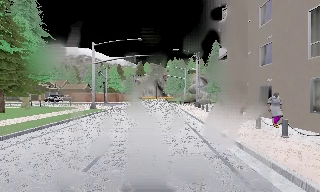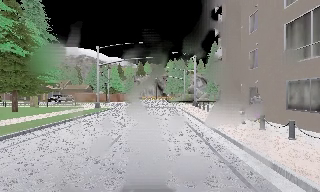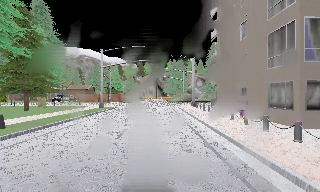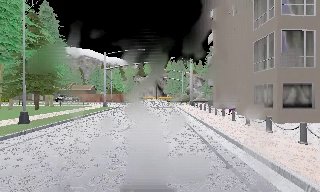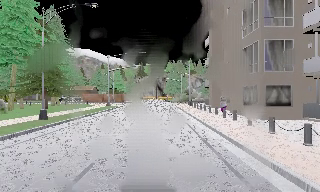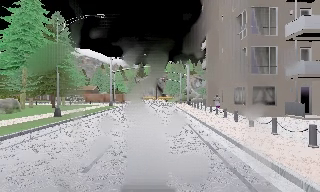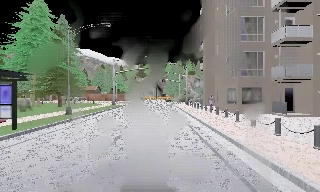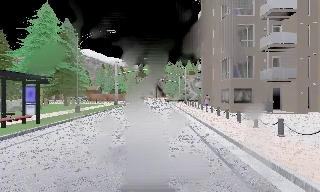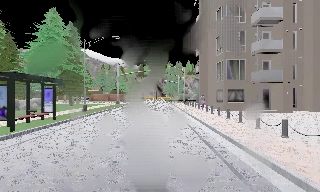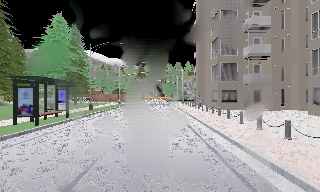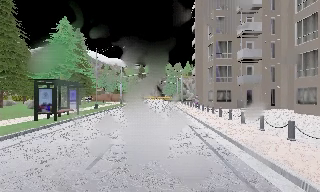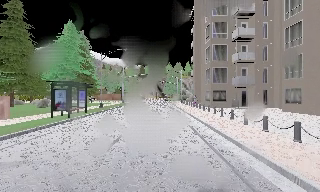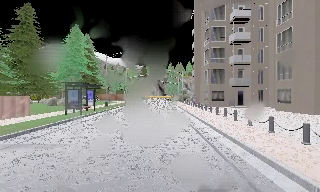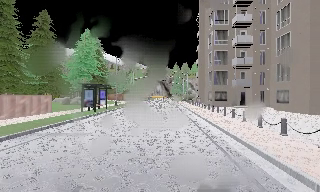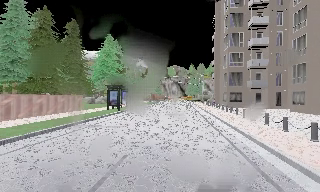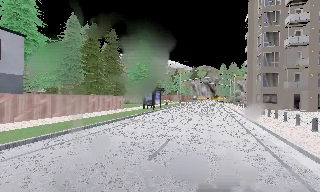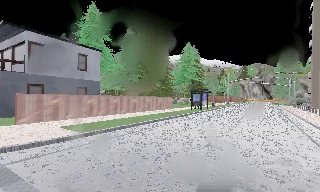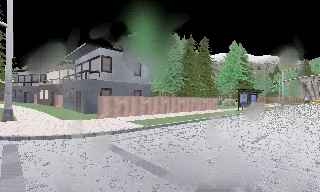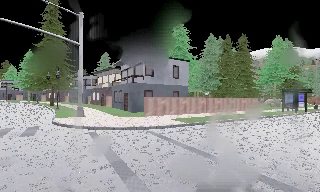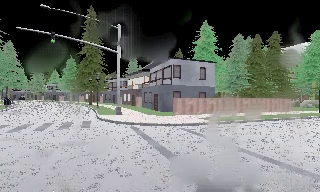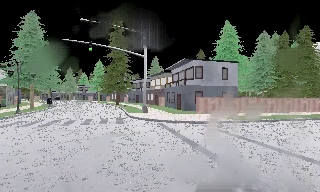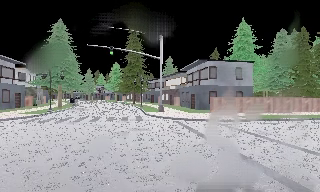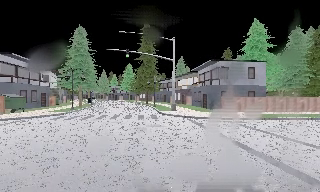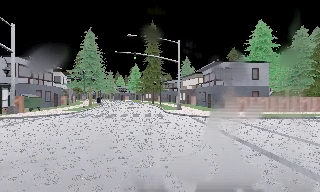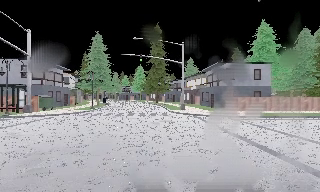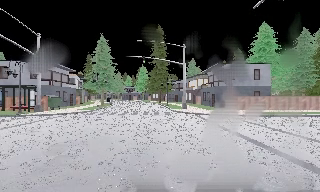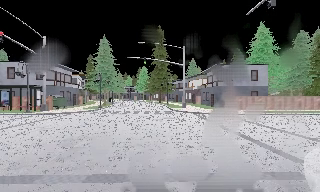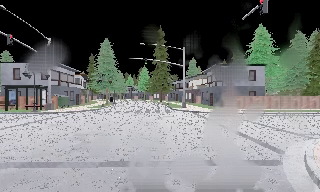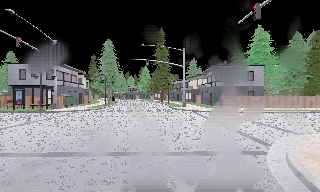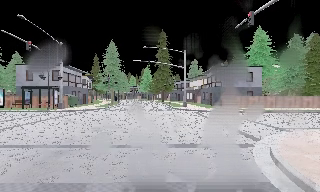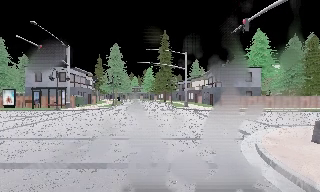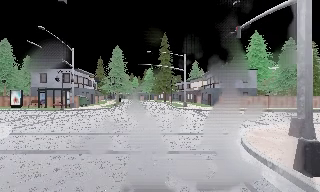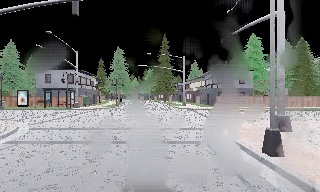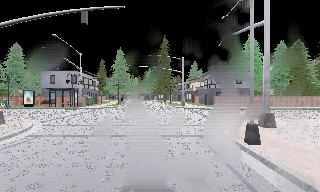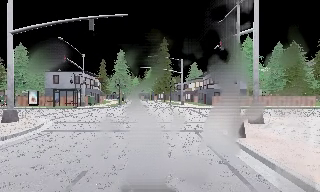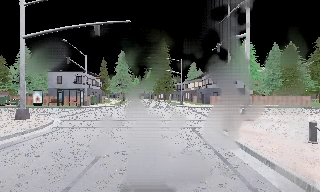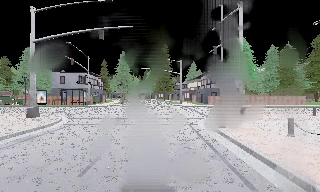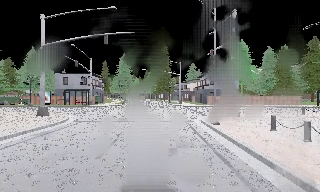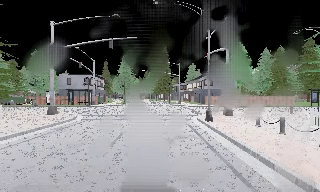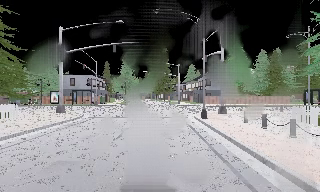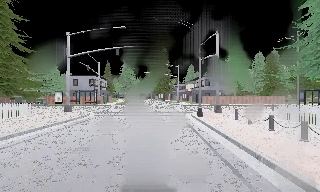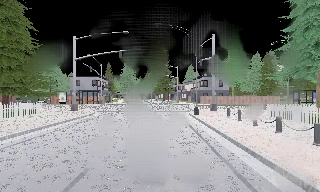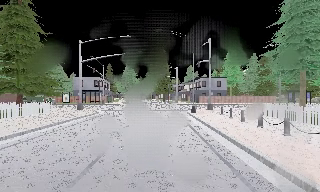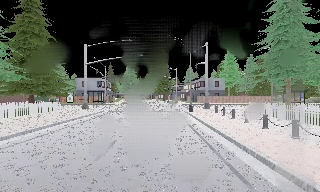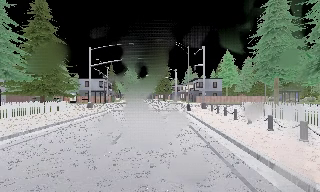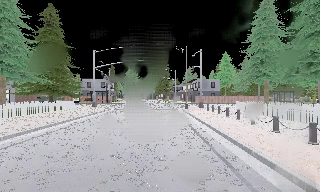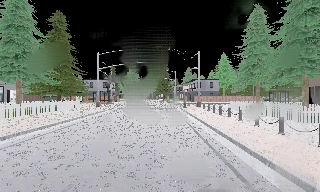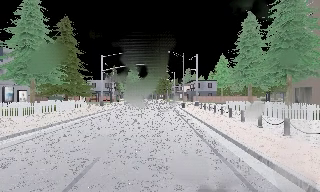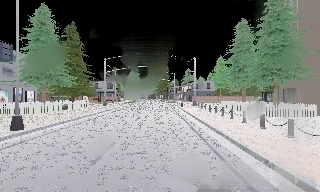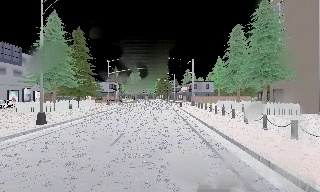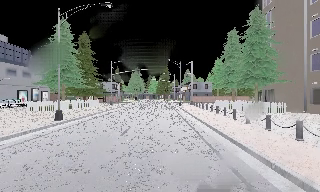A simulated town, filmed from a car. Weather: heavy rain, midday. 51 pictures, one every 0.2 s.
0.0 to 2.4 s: The camera travels backward, about 18 m, so what stands in front gets smaller.
2.4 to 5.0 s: The camera swings to its left by about 90 degrees, and the scene slides to the right. It travels backward, about 16 m. It loses speed.
5.0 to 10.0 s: The camera travels backward, about 30 m, so what stands in front gets smaller. It gains speed.
The film runs backward here.
